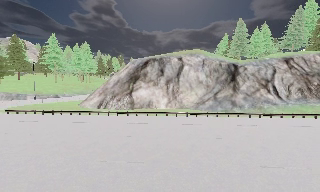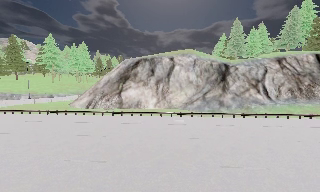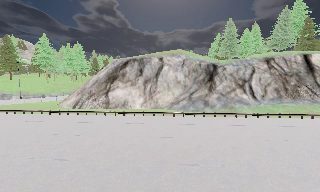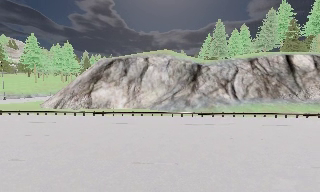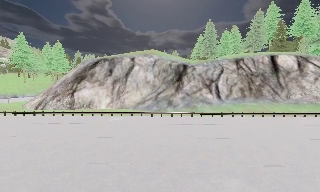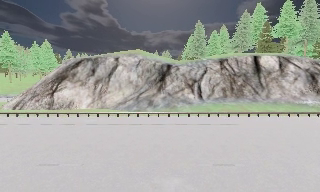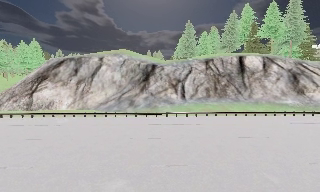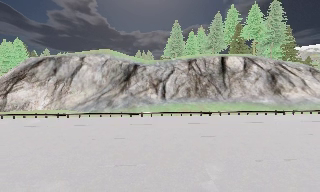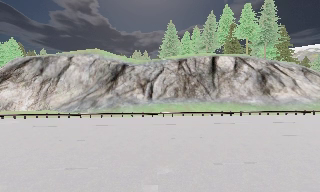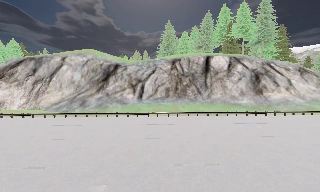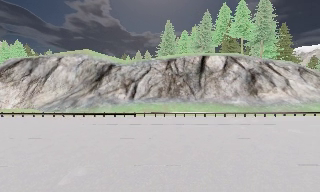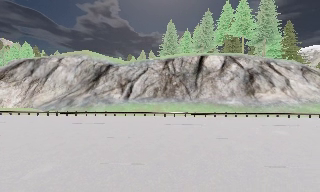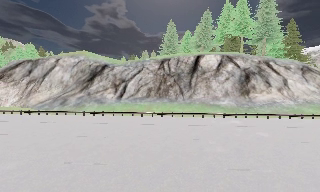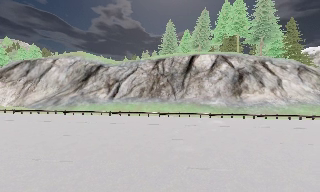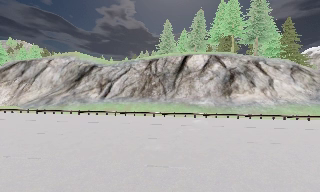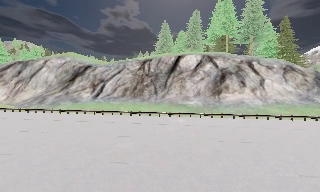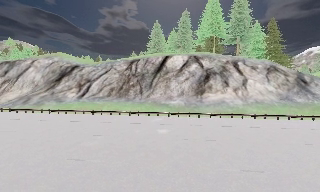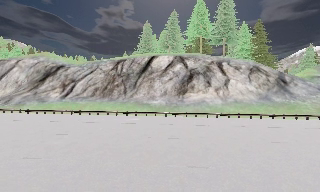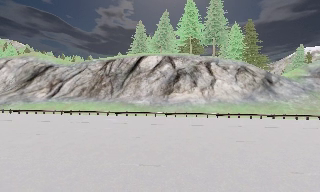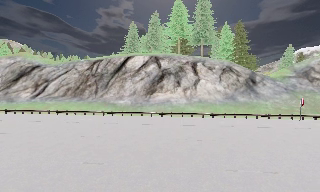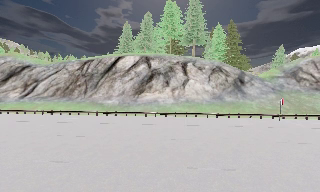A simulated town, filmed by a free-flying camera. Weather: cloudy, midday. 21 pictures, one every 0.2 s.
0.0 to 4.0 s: The camera travels to its right, about 40 m, so close, fixed things drift to the left.
The film runs backward here.
